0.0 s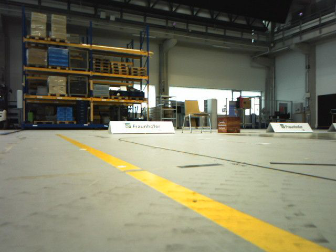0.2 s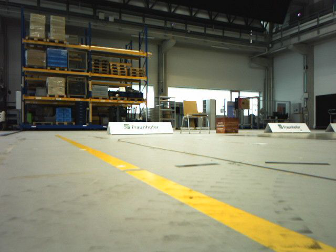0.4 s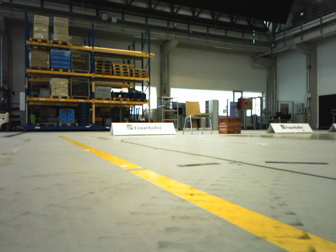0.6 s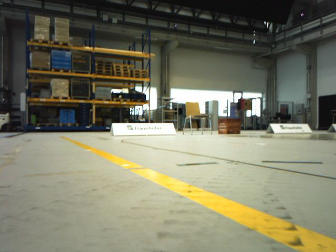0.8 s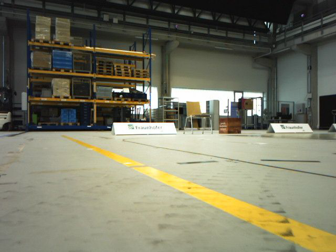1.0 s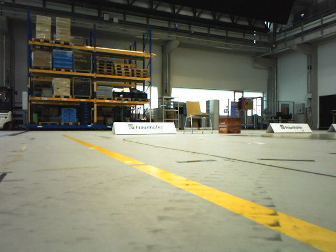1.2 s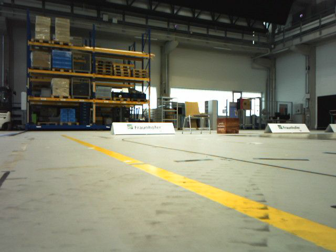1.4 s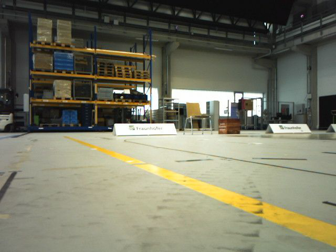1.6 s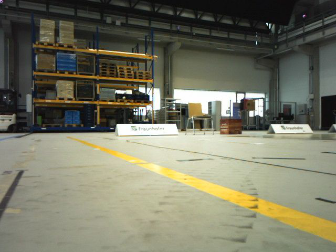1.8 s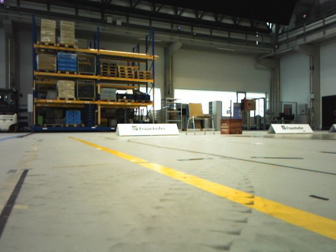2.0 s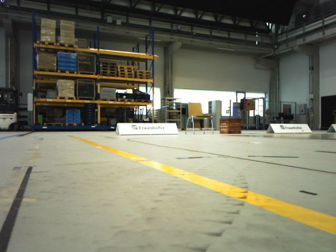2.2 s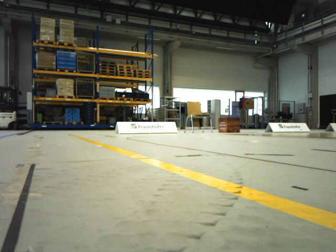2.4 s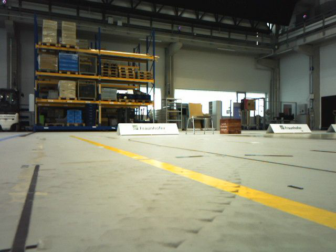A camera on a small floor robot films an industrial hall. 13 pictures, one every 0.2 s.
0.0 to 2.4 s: The camera travels backward, about 0.4 m, so what stands in front gets smaller.
The film runs backward here.
